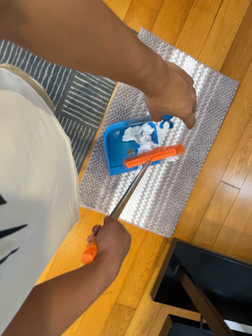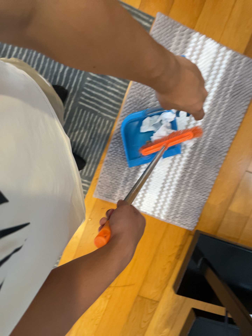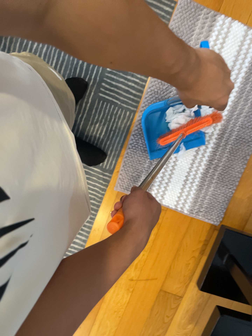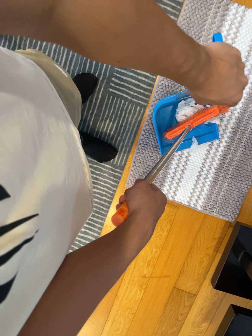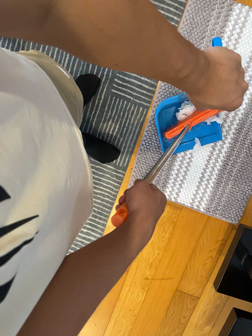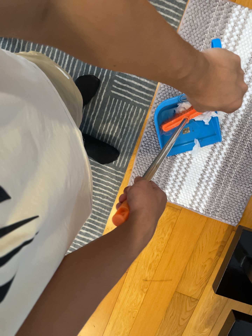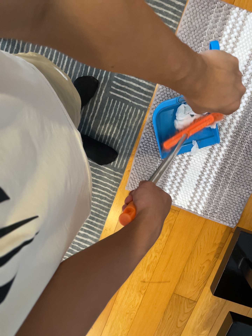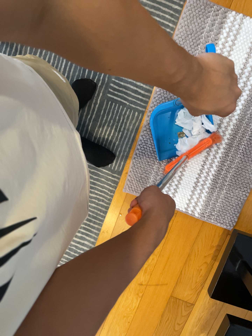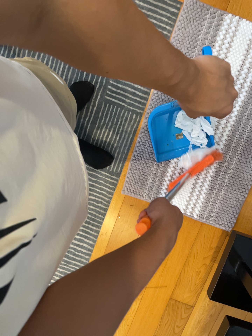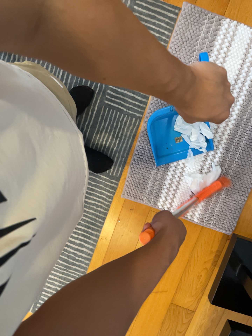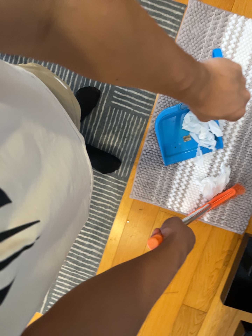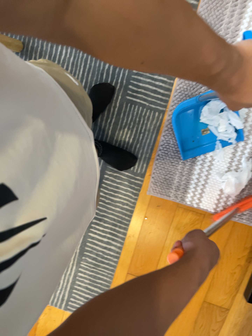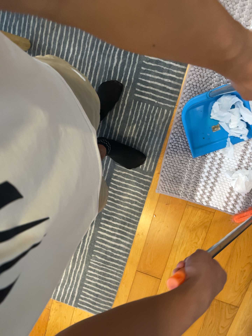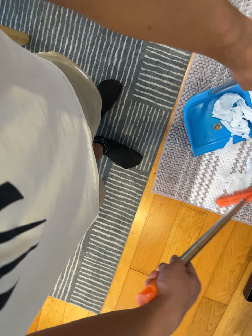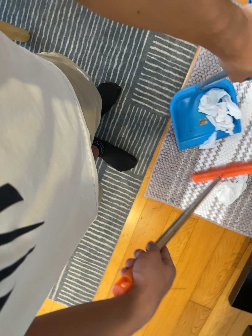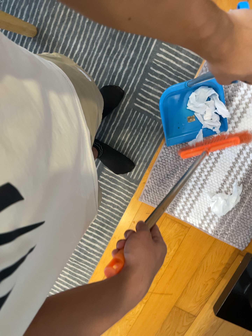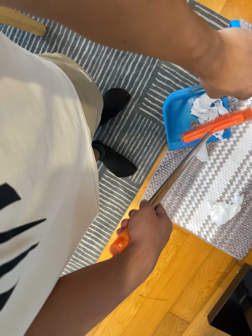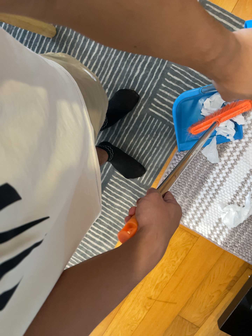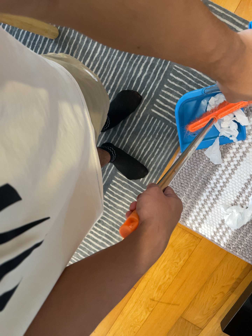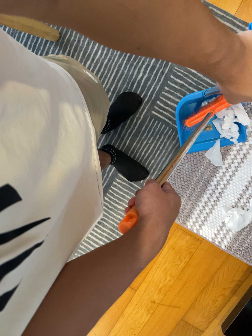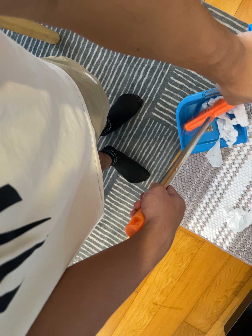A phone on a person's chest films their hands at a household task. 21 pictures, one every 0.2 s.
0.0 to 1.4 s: The camera pans to its left by about 15 degrees. It travels to its right and forward, about 10 cm.
1.4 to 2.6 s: The camera shifts only a little, or ends up much as it began.
2.6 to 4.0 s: The camera travels toward the top of its view, about 8 cm, so close, fixed things drift downward. It rolls about its line of sight by about 10 degrees, and the scene rotates clockwise.
The film runs backward here.
